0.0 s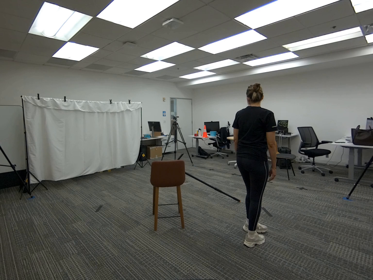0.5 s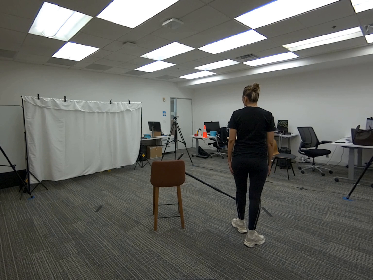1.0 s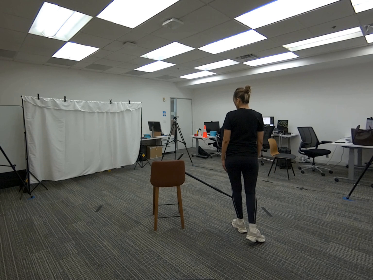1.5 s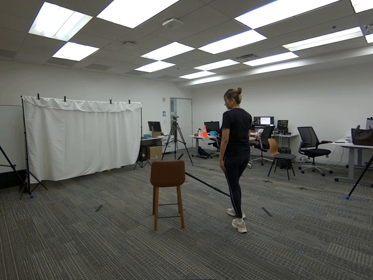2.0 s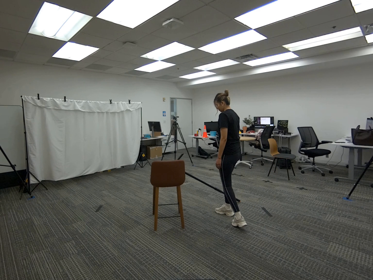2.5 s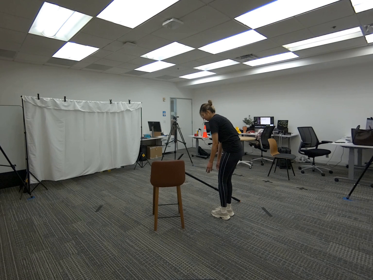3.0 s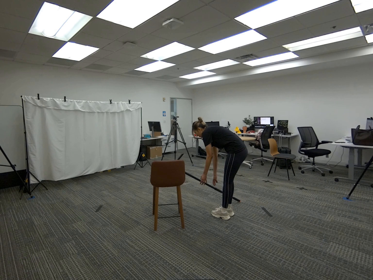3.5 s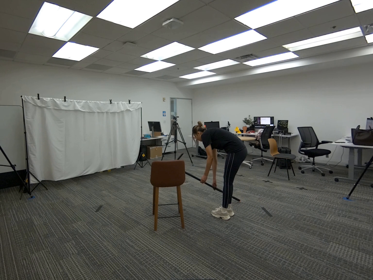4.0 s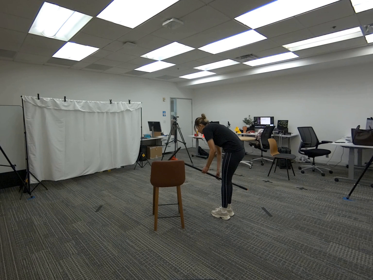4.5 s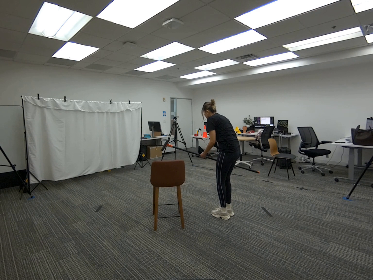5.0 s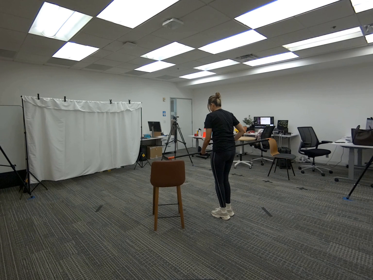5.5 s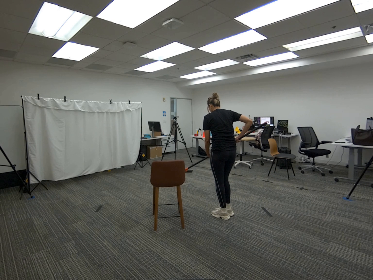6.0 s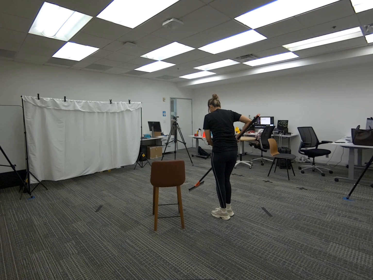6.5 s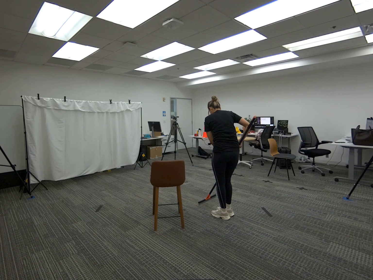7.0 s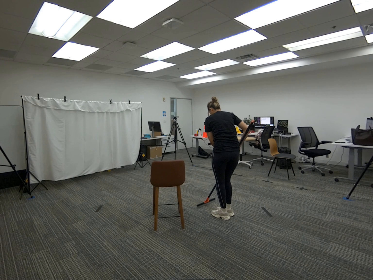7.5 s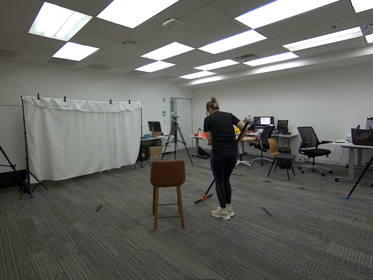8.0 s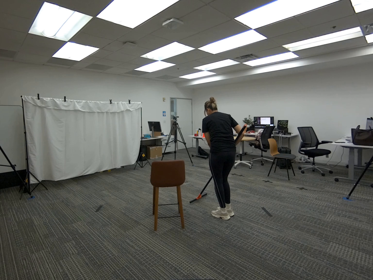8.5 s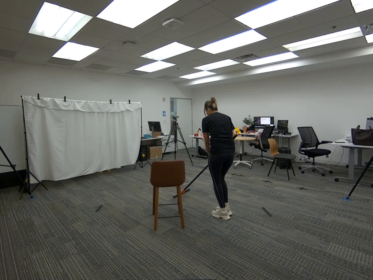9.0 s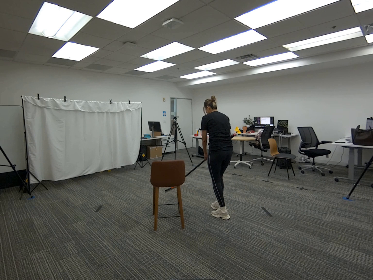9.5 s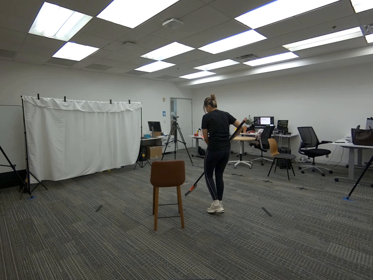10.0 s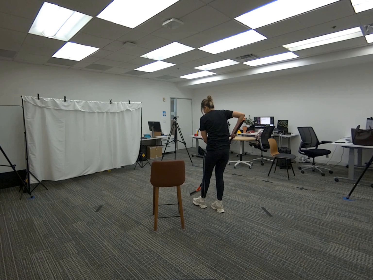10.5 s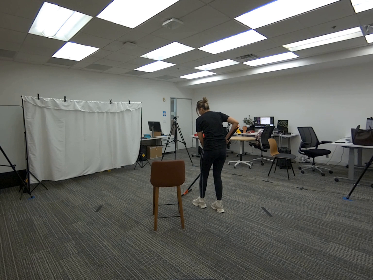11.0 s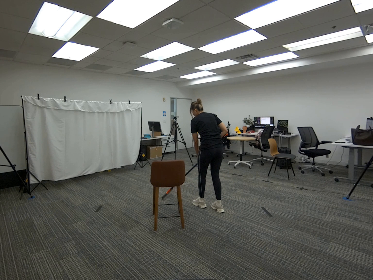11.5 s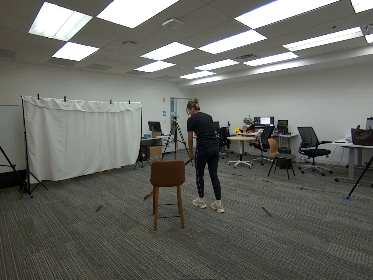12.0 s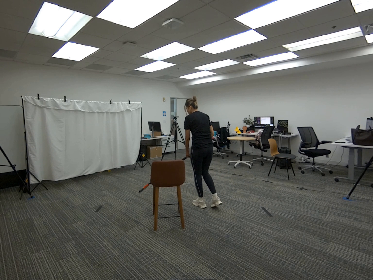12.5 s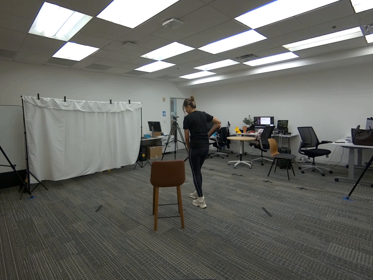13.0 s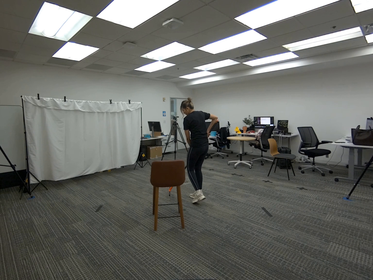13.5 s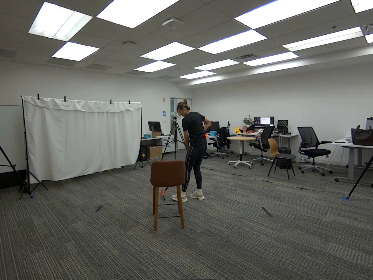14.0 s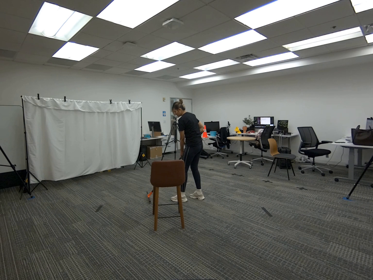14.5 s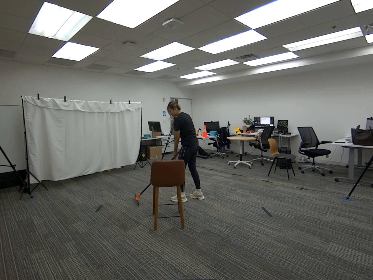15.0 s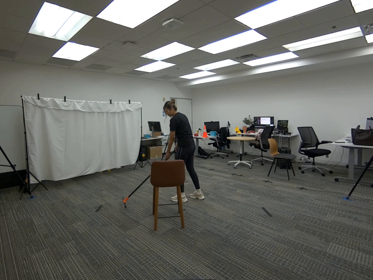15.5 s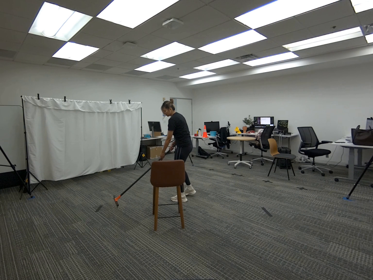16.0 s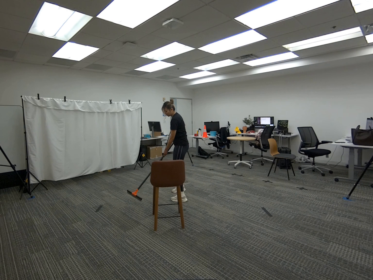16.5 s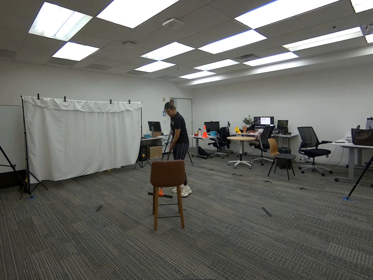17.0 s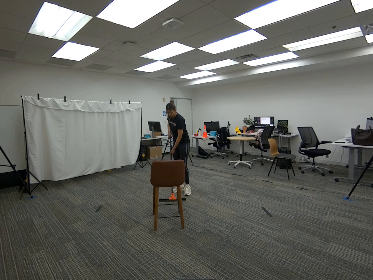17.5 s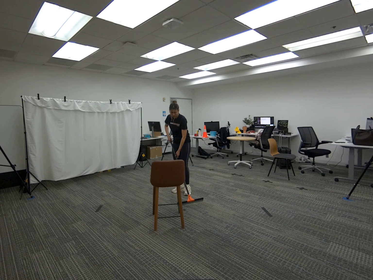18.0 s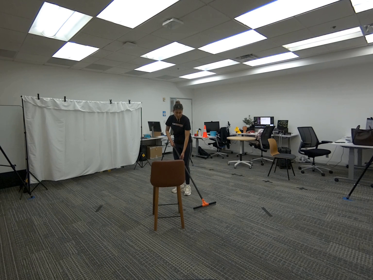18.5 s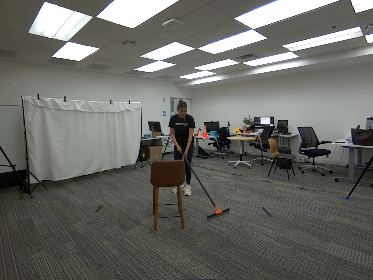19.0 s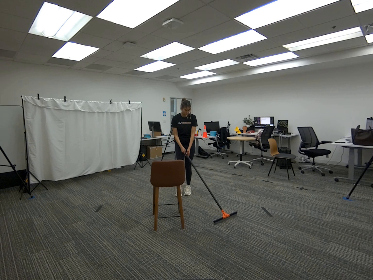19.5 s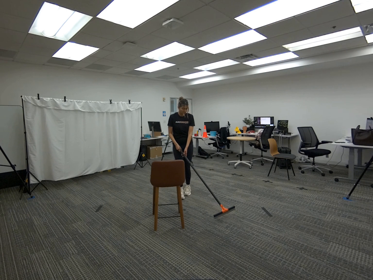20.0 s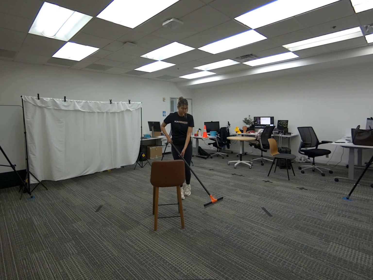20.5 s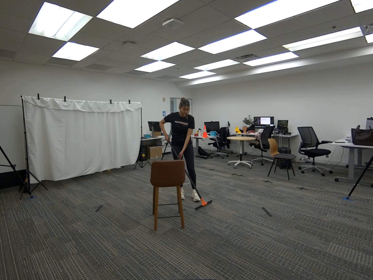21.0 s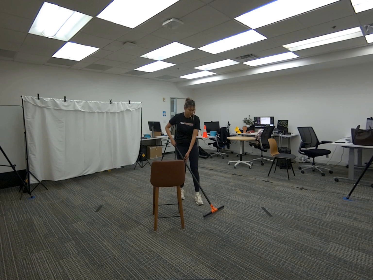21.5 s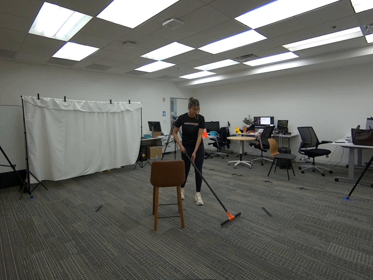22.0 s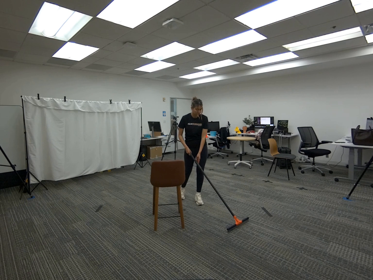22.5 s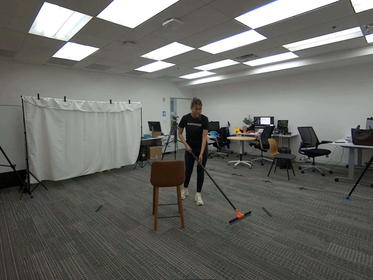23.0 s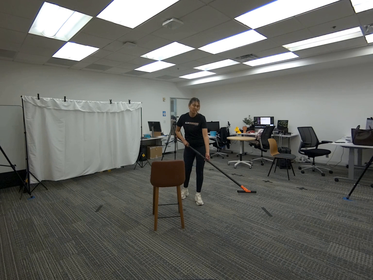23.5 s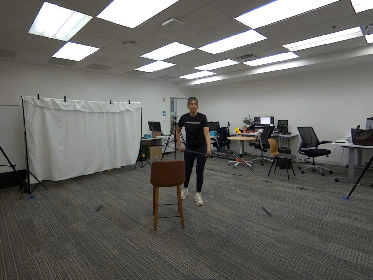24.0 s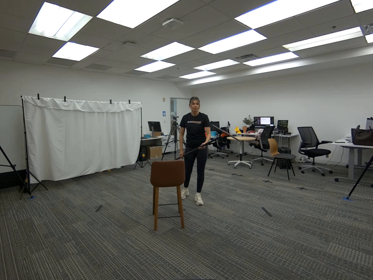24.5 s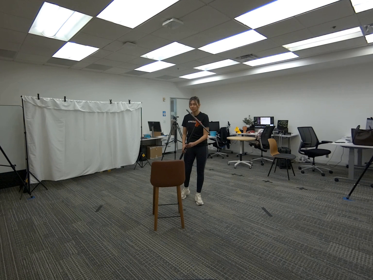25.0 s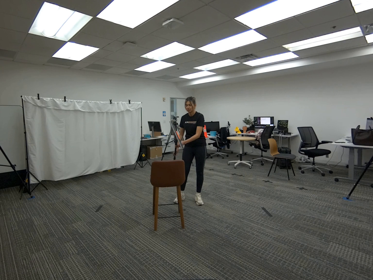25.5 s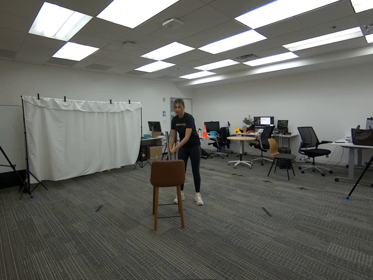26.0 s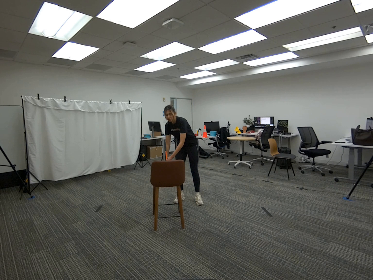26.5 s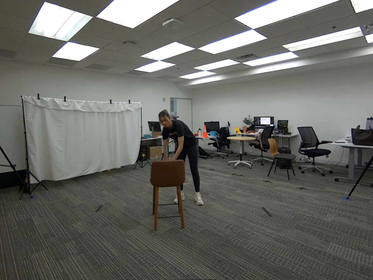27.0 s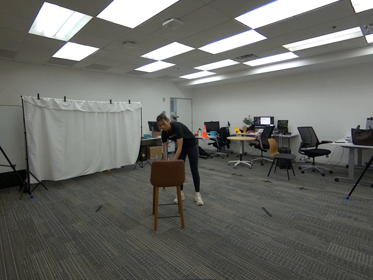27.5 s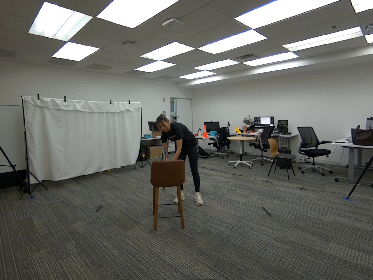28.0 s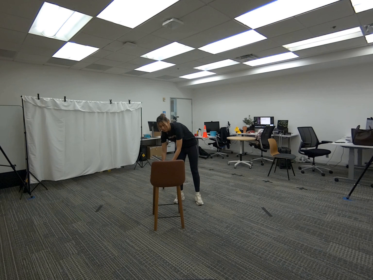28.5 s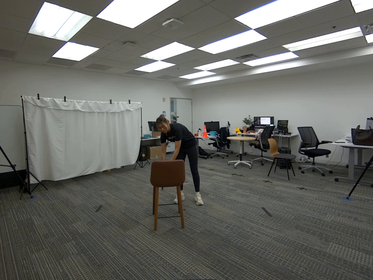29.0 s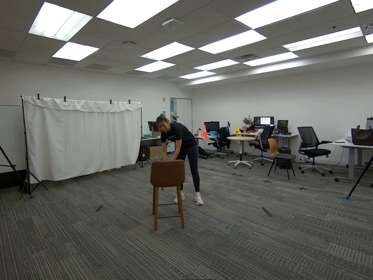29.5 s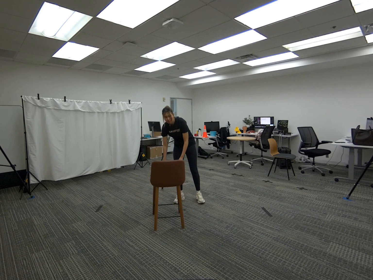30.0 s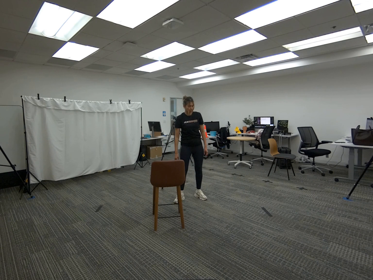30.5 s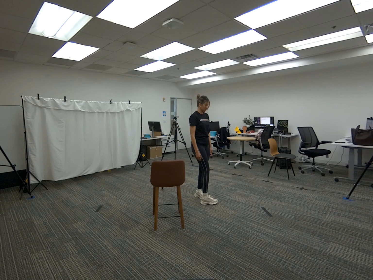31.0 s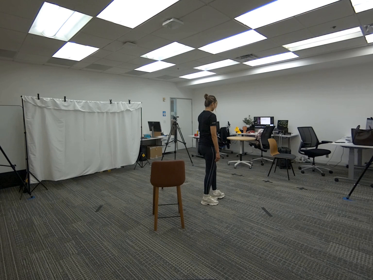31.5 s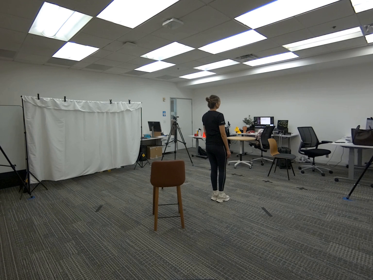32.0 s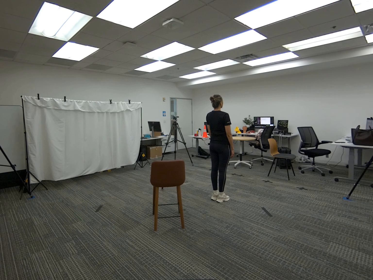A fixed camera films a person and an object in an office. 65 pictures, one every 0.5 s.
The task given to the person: Walk over to the squeegee leaning on the tall bar stool and using both hands to pick up the squeegee proceed to hold the squeegee infront of you and perform sweeping motions away you.
